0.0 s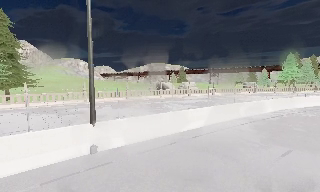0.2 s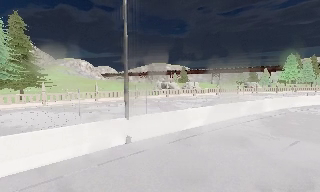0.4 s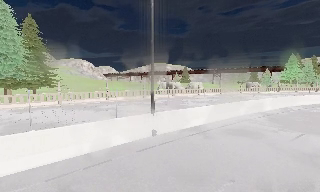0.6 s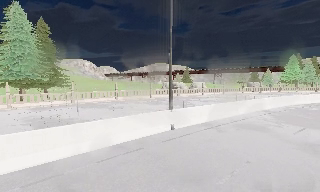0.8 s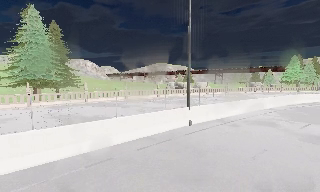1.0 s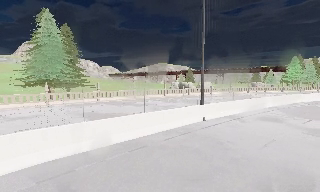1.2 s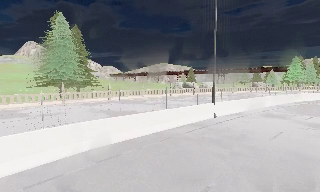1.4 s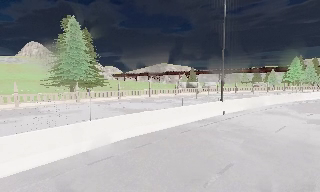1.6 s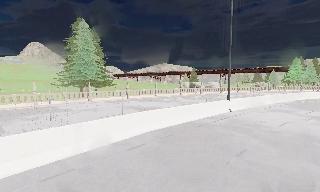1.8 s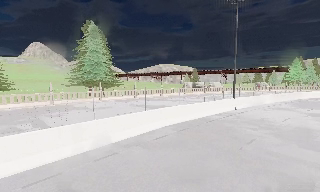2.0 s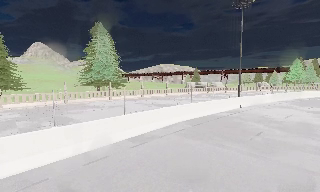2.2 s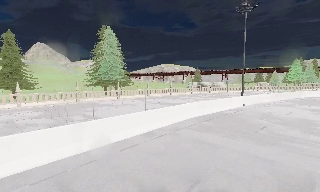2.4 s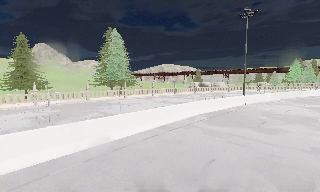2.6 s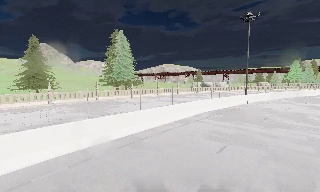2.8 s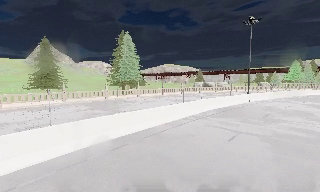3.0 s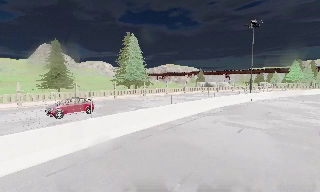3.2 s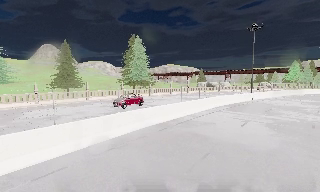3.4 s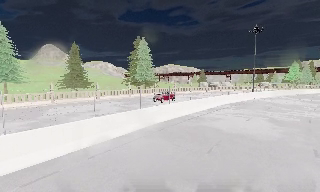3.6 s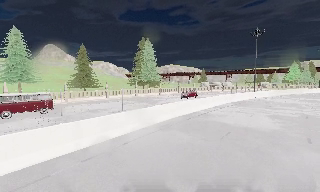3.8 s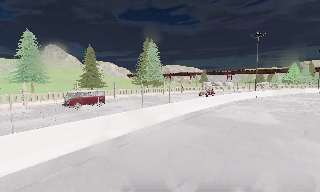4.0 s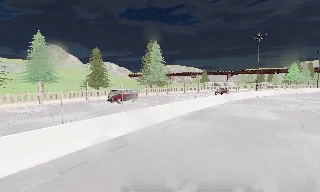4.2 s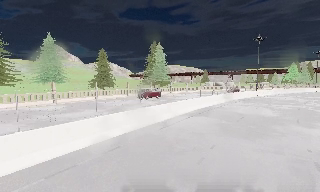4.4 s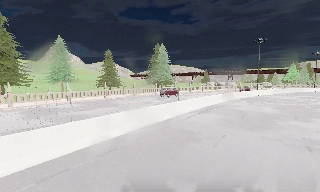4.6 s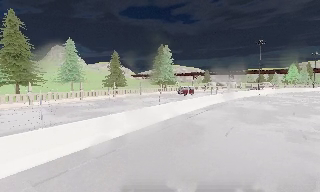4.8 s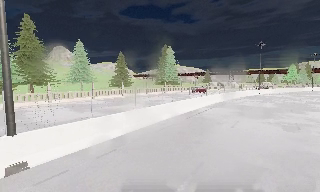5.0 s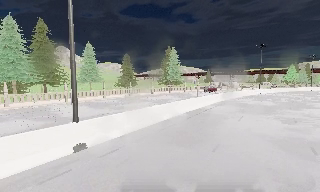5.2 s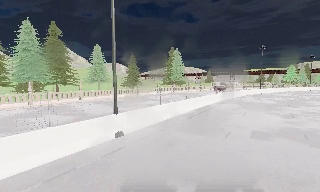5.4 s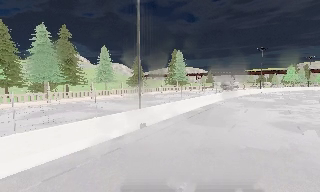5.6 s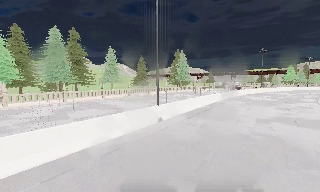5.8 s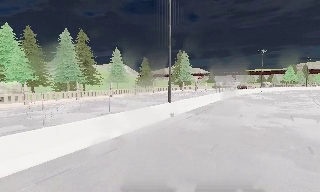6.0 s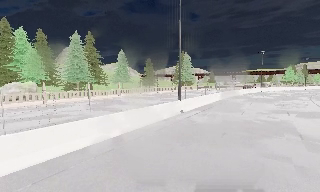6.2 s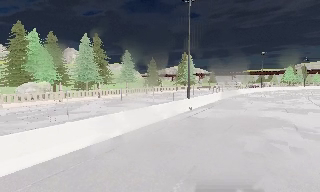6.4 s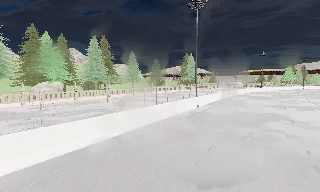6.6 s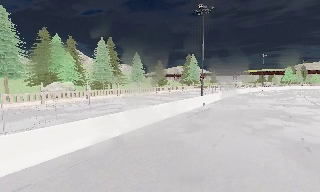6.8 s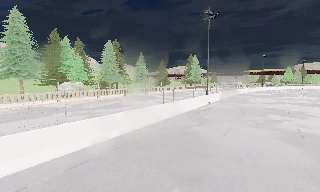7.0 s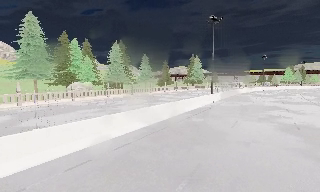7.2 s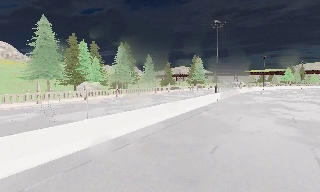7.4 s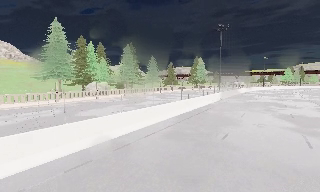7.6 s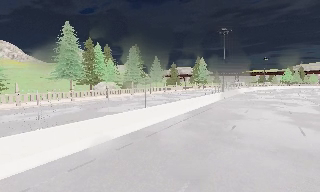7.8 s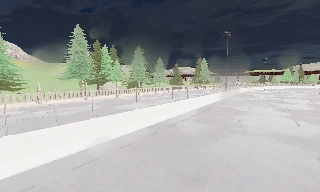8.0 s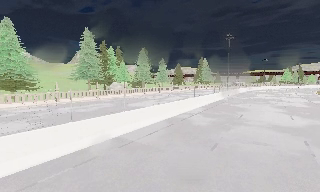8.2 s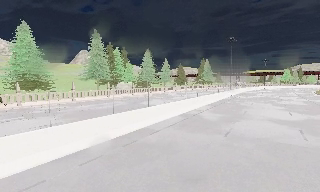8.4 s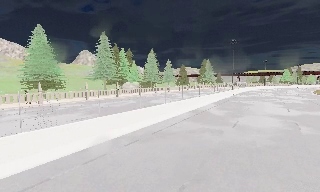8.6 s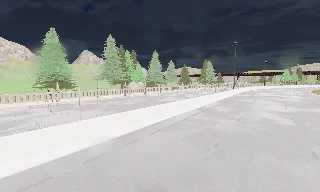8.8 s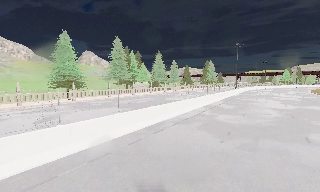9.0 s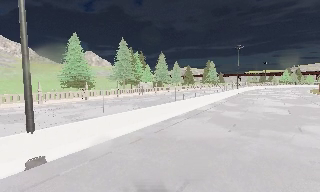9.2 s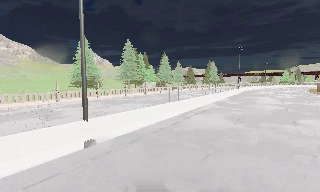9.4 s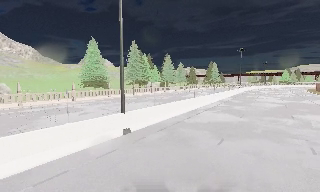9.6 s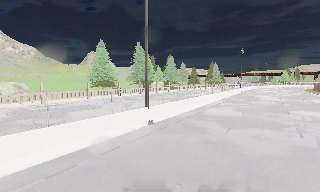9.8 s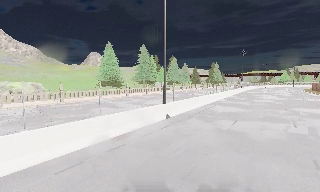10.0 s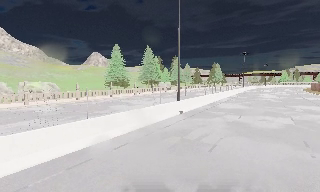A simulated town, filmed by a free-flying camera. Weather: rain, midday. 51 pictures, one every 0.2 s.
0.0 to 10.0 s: The camera travels backward and to its left, about 95 m, so what stands in front gets smaller.
The film runs backward here.
